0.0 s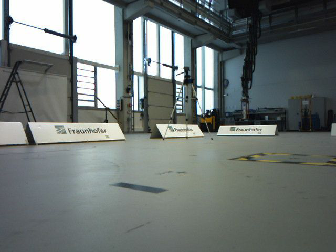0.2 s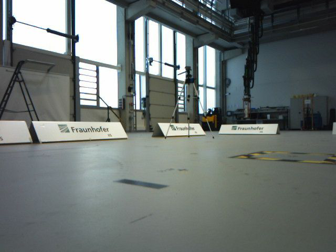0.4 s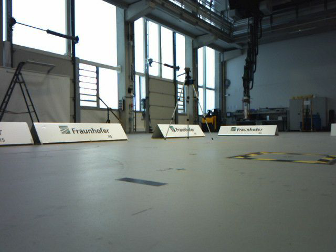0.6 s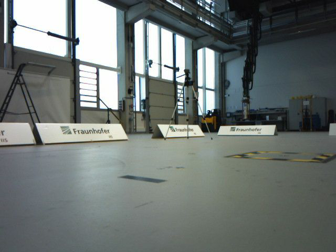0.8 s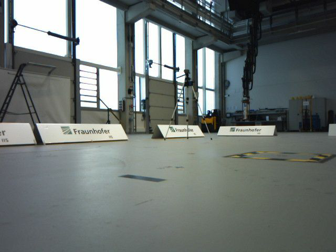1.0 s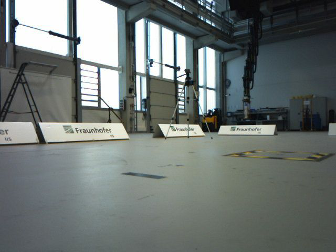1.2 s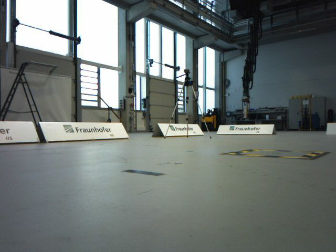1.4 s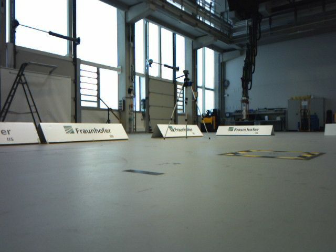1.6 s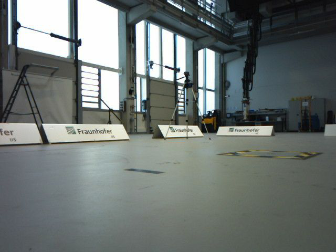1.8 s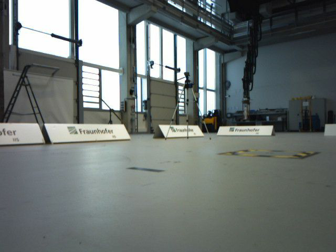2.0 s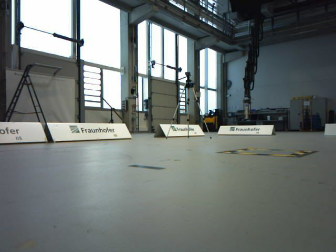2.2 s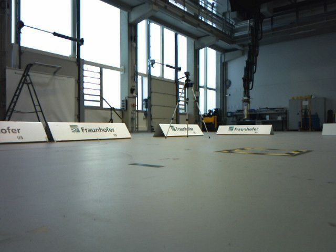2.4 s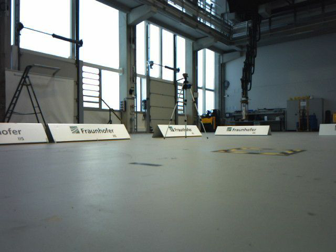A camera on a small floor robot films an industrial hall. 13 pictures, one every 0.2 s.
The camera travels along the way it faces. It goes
backward.
0.0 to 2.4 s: The camera travels backward, about 0.5 m, so what stands in front gets smaller.
The film runs backward here.
